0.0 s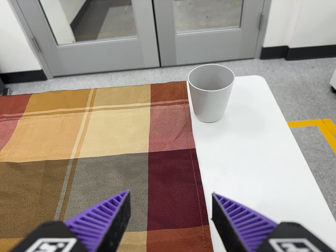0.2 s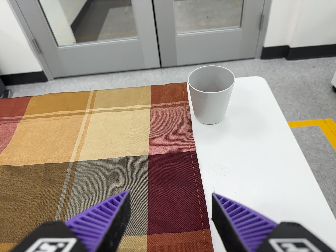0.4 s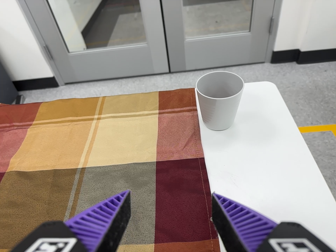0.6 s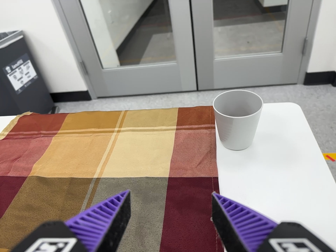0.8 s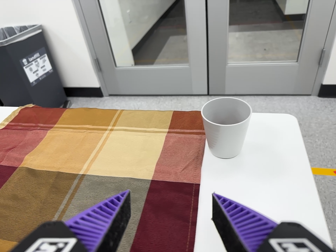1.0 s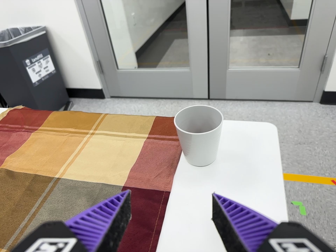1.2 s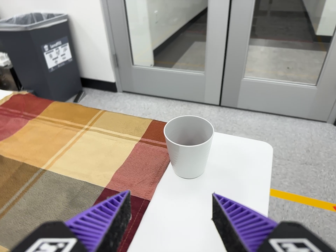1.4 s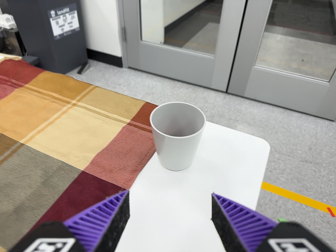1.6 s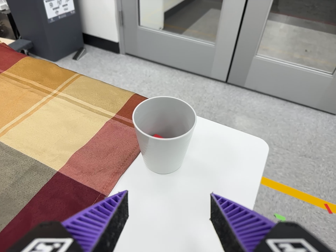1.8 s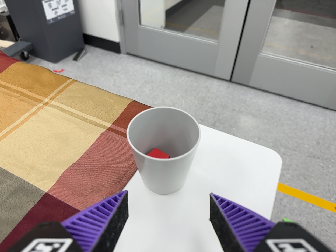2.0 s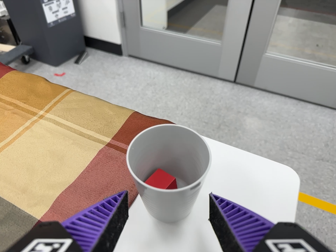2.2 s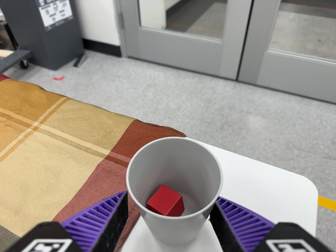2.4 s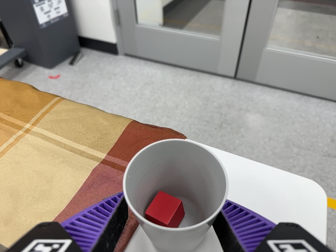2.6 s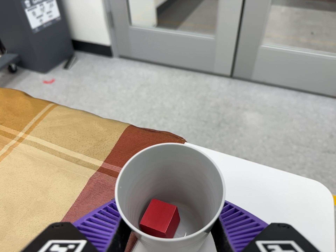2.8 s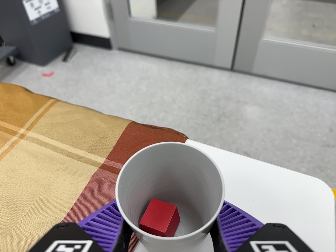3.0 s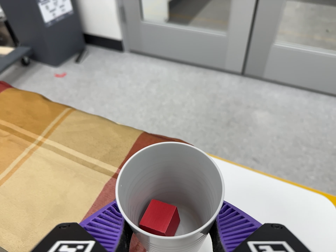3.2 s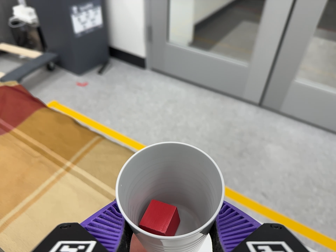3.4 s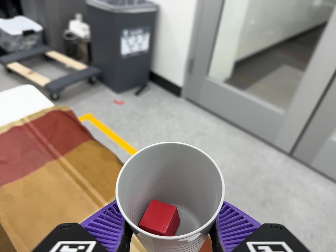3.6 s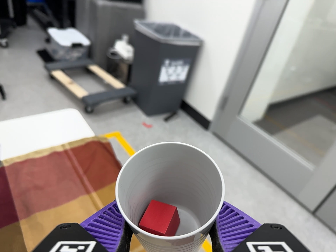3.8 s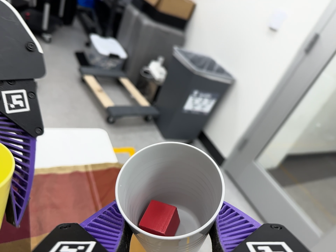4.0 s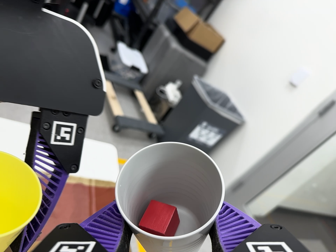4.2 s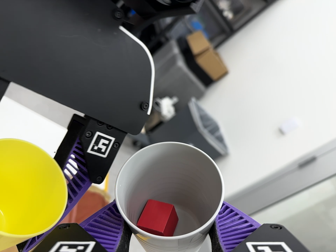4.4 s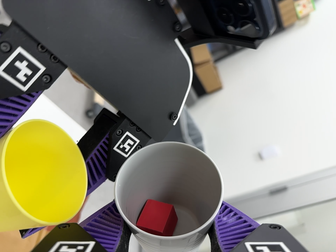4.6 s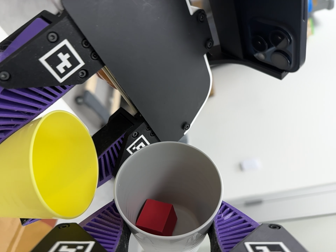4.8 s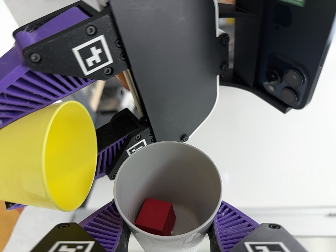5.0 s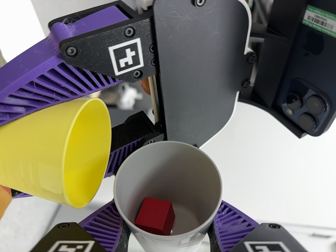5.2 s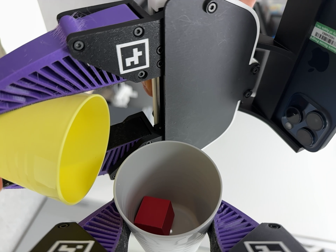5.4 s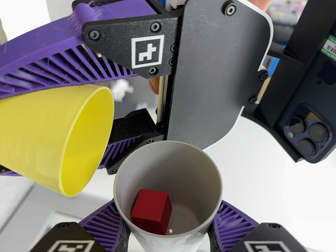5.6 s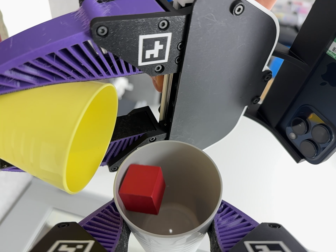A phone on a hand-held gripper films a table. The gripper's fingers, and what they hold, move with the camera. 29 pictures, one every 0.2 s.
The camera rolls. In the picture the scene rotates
clockwise.
0.0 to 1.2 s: The camera pans to its left by about 15 degrees. It travels to its right, about 16 cm. It rolls about its line of sight by about 15 degrees, and the scene rotates clockwise.
1.2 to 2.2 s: The camera travels forward and toward the top of its view, about 20 cm, so what stands in front looms larger.
2.2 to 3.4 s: The camera travels toward the top of its view and to its left, about 14 cm, so close, fixed things drift downward. It rolls about its line of sight by about 15 degrees, and the scene rotates clockwise.
3.4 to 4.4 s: The camera travels toward the top of its view and to its left, about 28 cm, so close, fixed things drift downward. Its aim tips toward the top of its view by about 15 degrees, and the scene shifts downward. It rolls about its line of sight by about 65 degrees, and the scene rotates clockwise.
4.4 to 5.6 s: The camera pans to its right by about 15 degrees. It travels to its left, about 9 cm. It rolls about its line of sight by about 35 degrees, and the scene rotates clockwise.
The film runs forward here.
